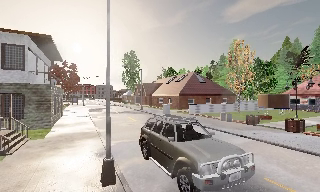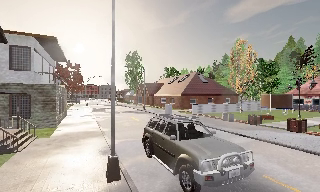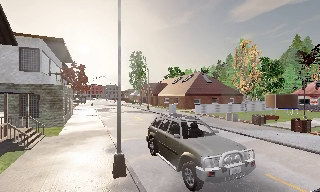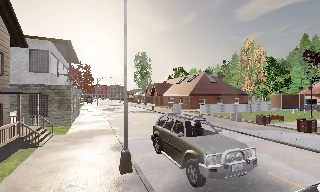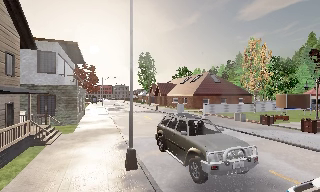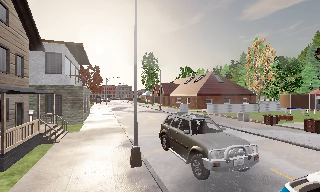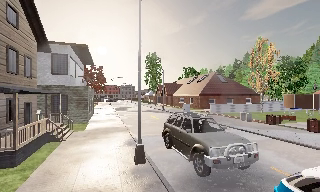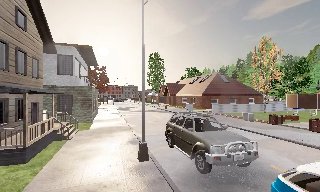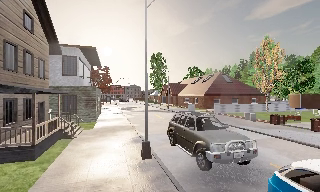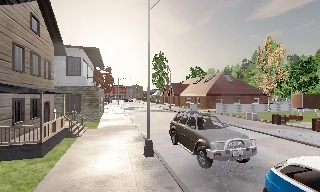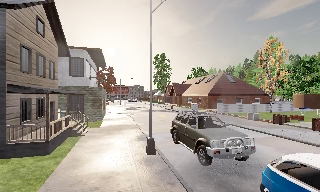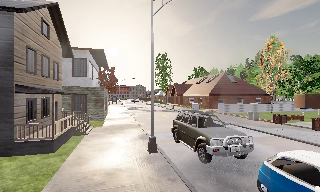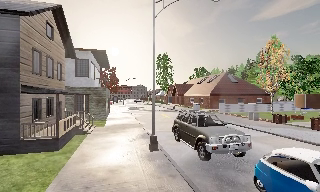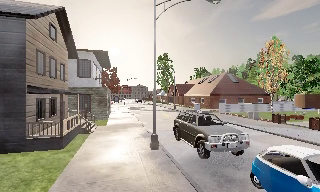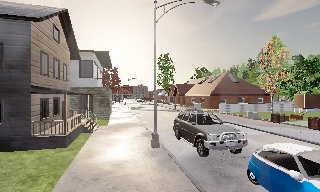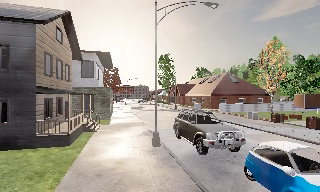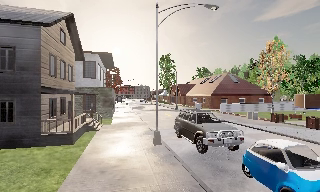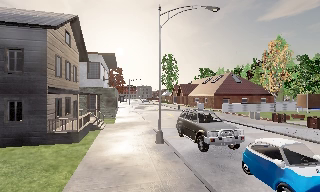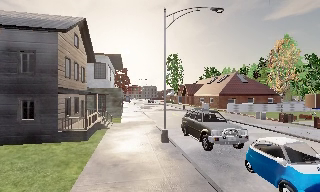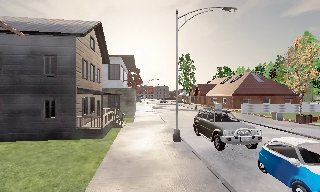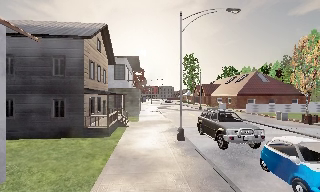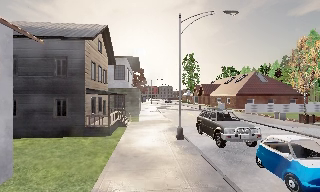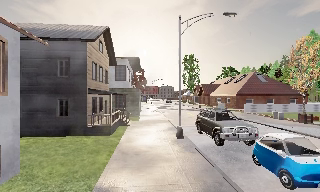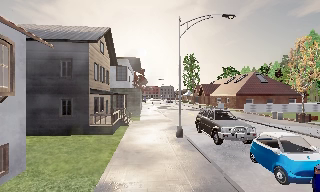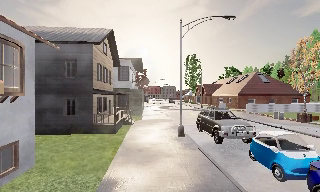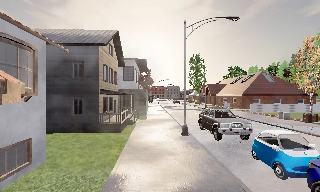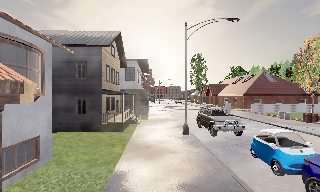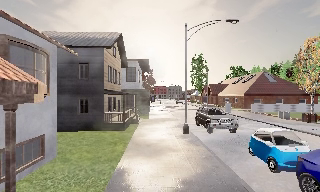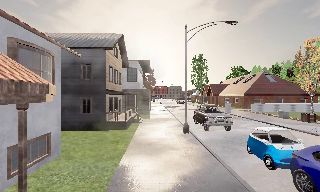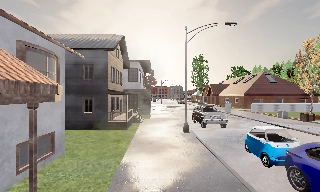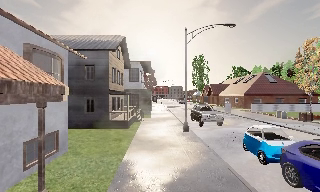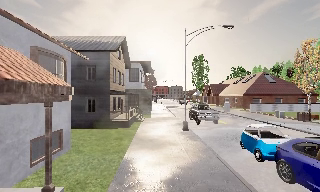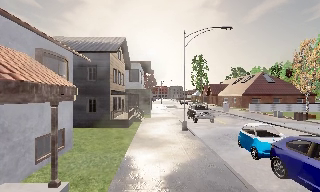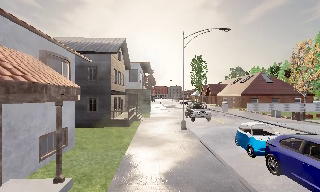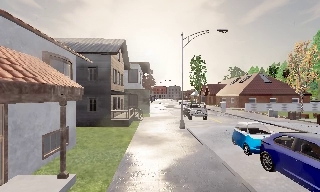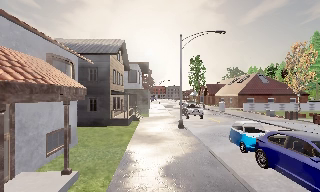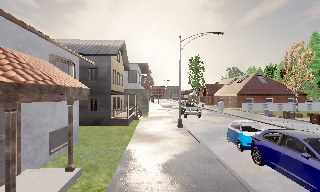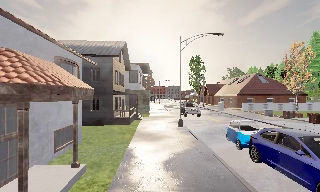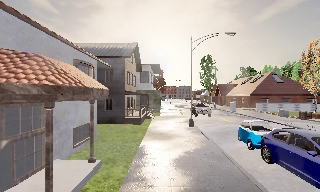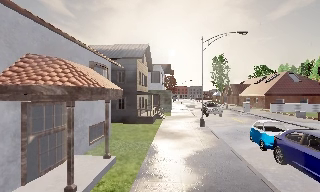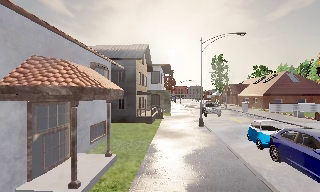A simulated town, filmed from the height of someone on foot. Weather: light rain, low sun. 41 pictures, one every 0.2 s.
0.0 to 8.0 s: The camera swings to its left by about 30 degrees, and the scene slides to the right. It travels backward, about 9 m.
The film runs backward here.
